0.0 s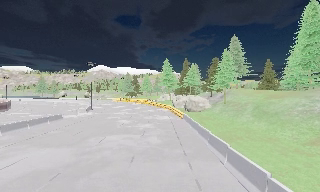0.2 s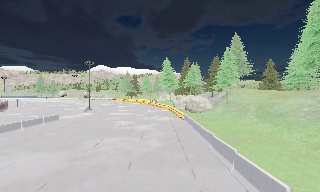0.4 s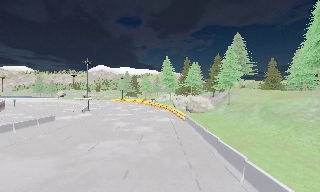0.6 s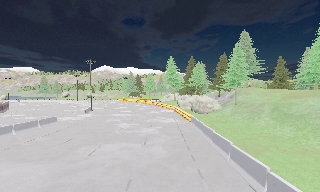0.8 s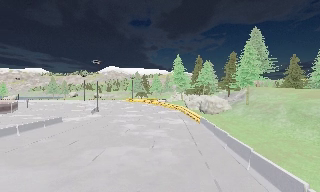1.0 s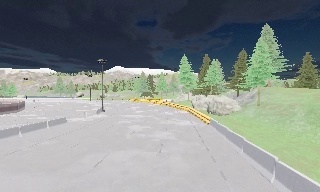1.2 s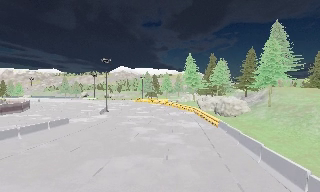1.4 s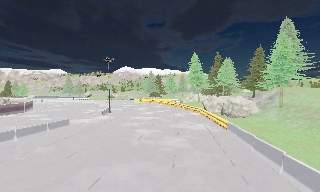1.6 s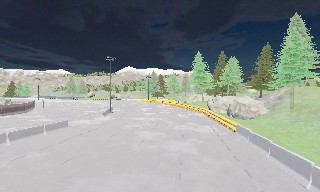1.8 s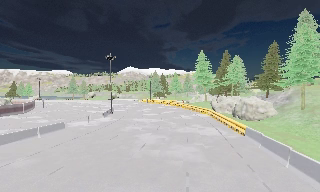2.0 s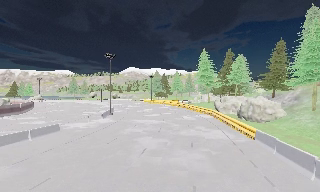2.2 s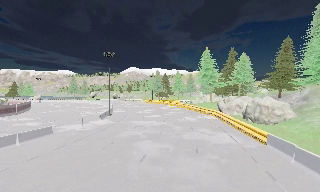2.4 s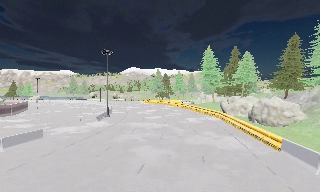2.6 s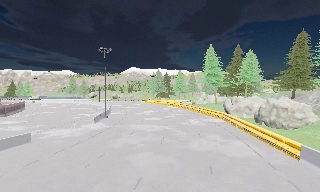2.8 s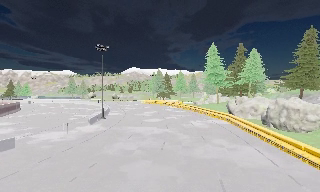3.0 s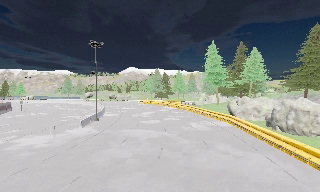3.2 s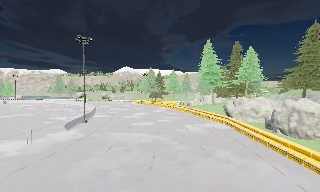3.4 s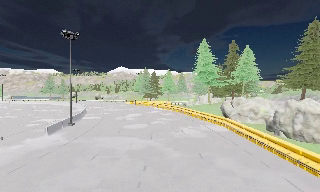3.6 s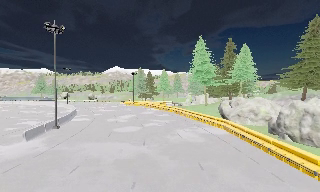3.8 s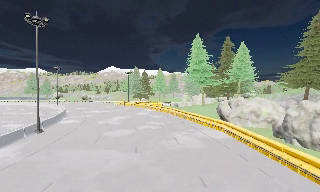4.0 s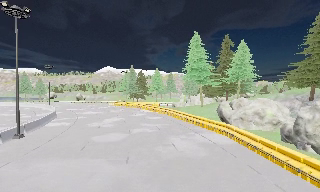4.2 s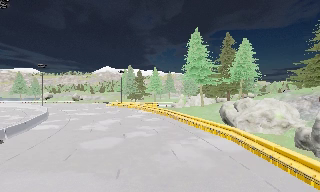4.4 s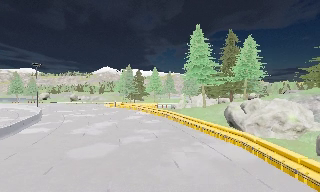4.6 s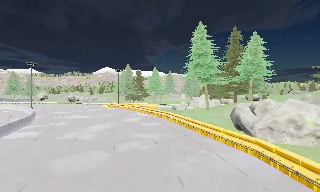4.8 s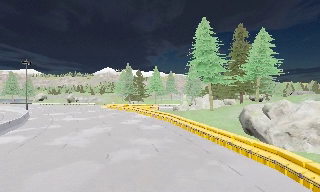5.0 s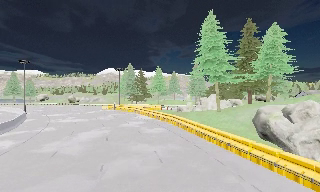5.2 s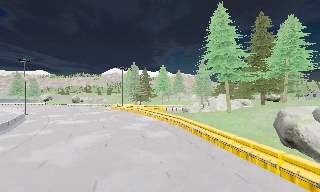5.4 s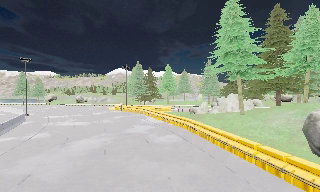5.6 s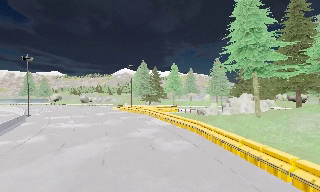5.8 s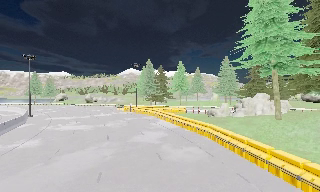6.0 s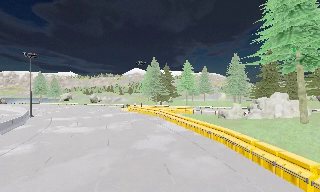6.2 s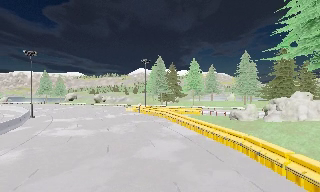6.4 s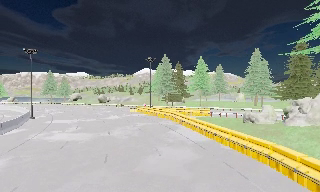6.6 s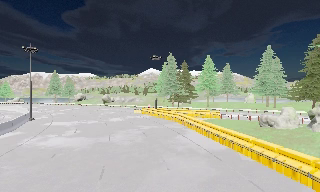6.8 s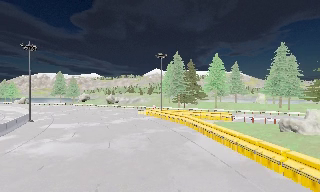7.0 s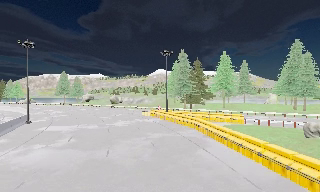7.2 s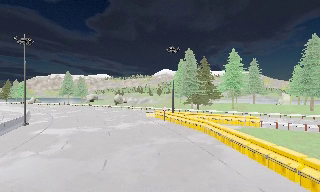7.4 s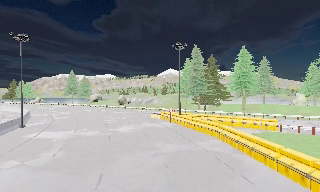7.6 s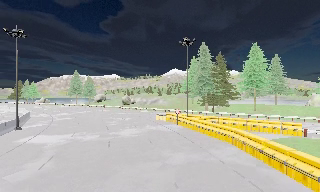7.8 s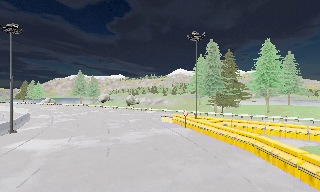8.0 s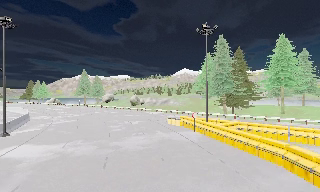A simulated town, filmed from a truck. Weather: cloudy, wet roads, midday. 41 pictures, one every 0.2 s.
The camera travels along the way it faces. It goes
forward.
0.0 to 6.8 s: The camera swings to its left by about 20 degrees, and the scene slides to the right. It travels forward, about 55 m, so what stands in front looms larger. It gains speed.
6.8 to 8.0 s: The camera swings to its left by about 10 degrees, and the scene slides to the right. It travels forward, about 12 m, so what stands in front looms larger.
The film runs forward here.
